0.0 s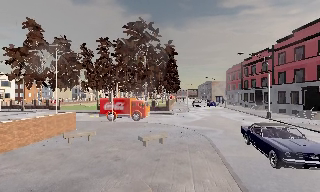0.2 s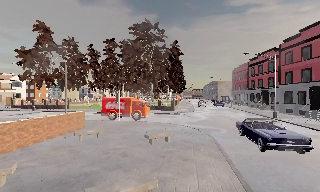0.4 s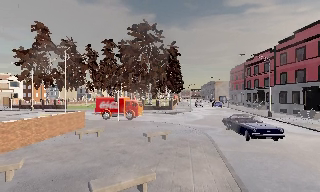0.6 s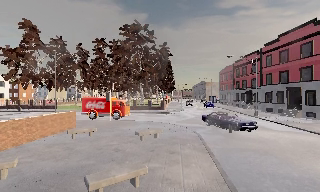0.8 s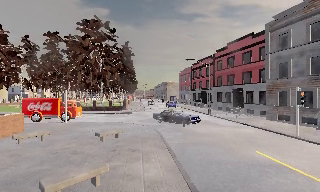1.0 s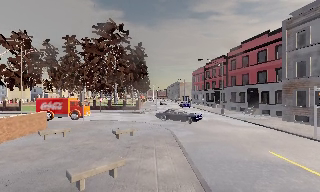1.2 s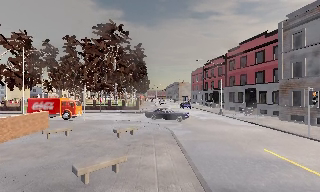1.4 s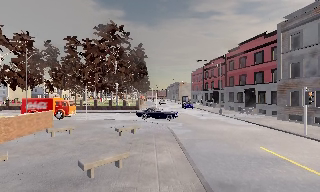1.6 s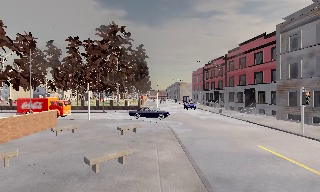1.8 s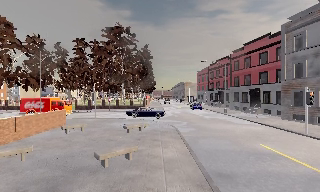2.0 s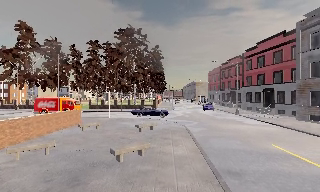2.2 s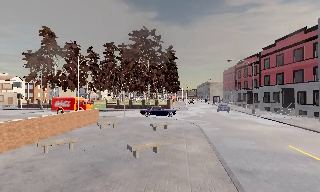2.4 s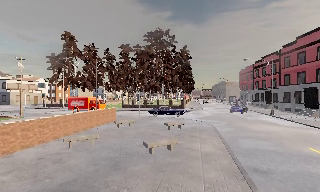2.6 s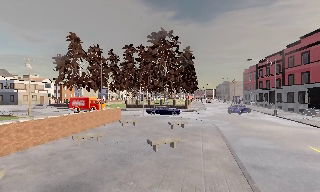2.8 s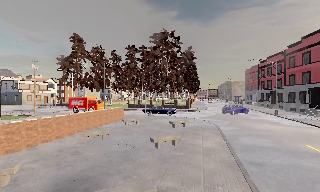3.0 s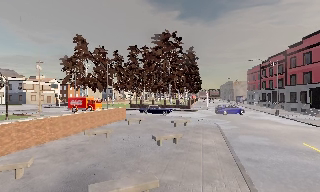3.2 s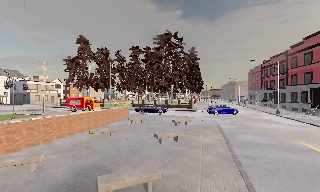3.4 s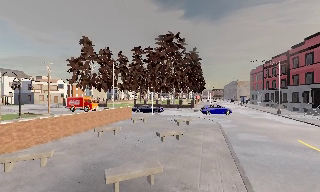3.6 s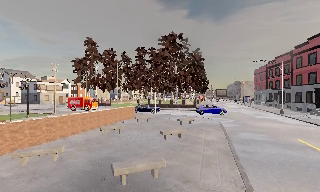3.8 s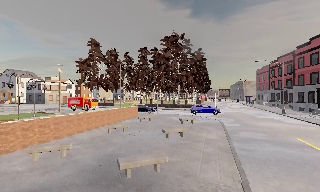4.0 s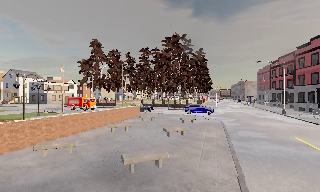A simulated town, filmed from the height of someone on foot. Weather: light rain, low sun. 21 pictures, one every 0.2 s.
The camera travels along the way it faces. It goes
backward.
0.0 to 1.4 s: The scene slides to the left, as the camera pans about 10 degrees to its right. It travels backward, about 2.5 m, so what stands in front gets smaller.
1.4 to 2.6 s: The camera swings to its left by about 15 degrees, and the scene slides to the right. It travels backward, about 2 m, so what stands in front gets smaller.
2.6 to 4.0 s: The camera travels backward, about 2.5 m, so what stands in front gets smaller.
The film runs backward here.
